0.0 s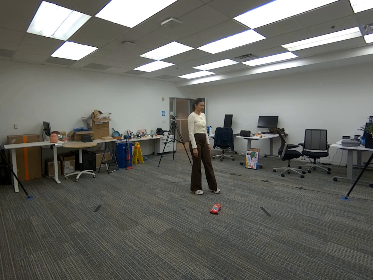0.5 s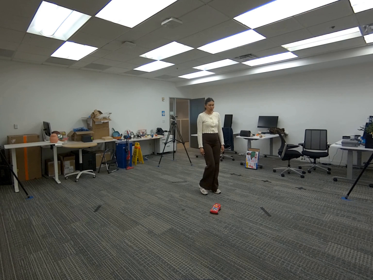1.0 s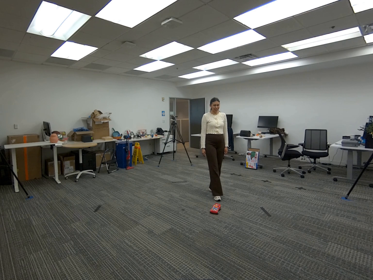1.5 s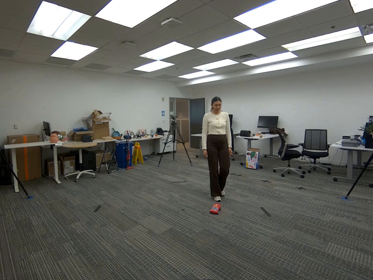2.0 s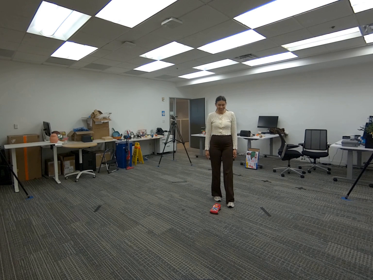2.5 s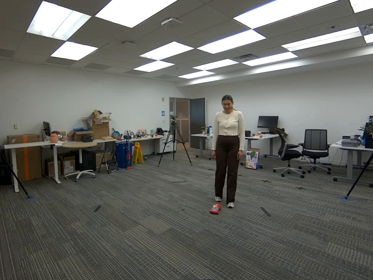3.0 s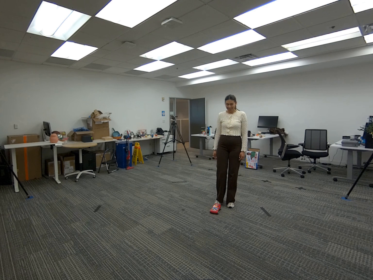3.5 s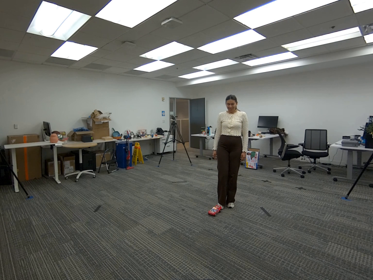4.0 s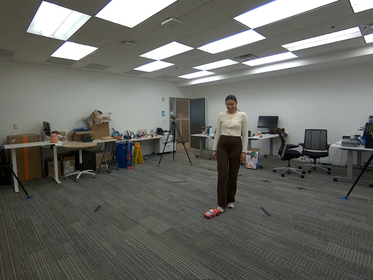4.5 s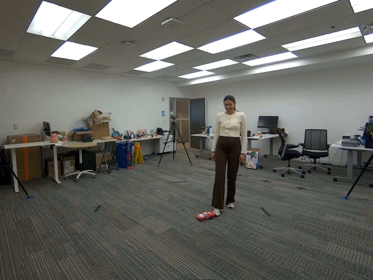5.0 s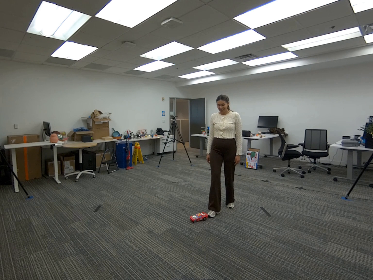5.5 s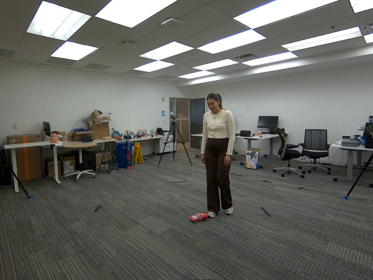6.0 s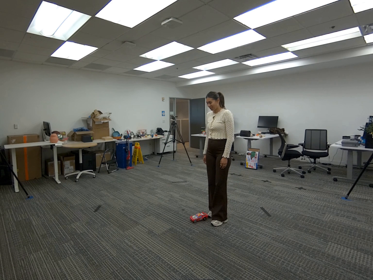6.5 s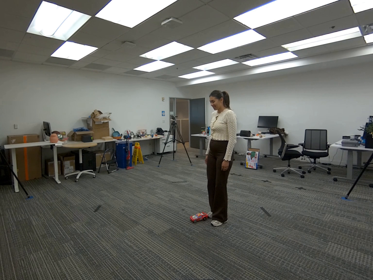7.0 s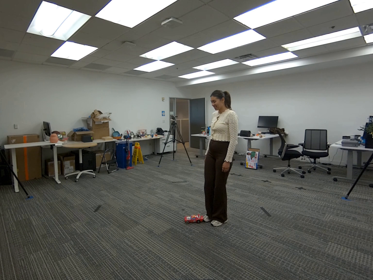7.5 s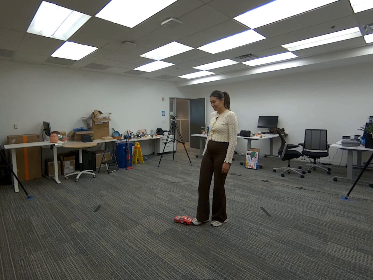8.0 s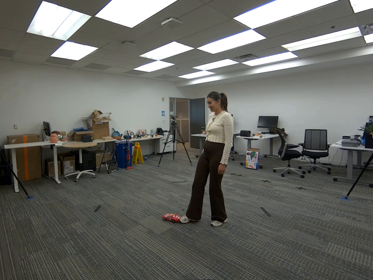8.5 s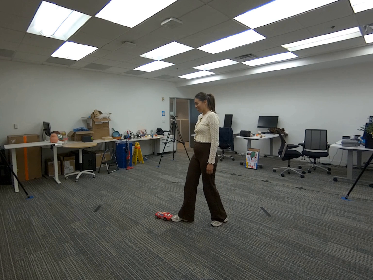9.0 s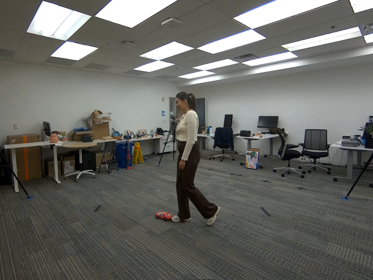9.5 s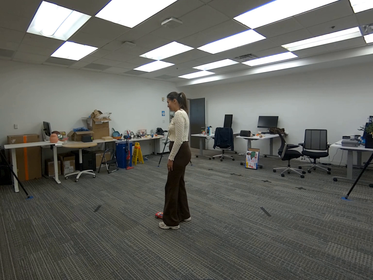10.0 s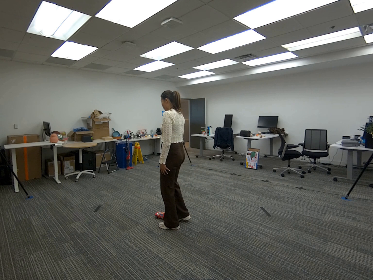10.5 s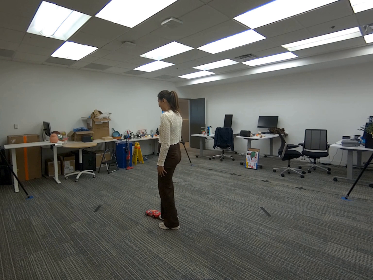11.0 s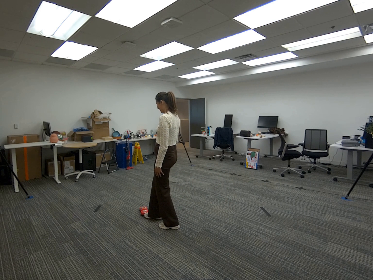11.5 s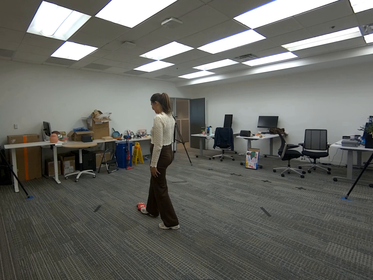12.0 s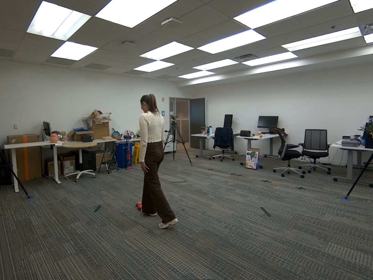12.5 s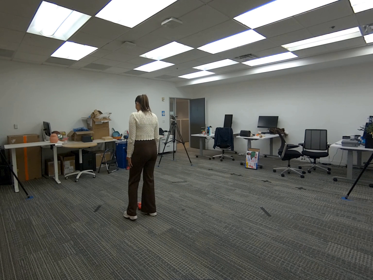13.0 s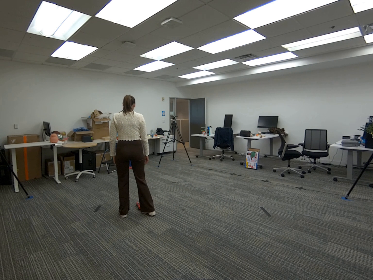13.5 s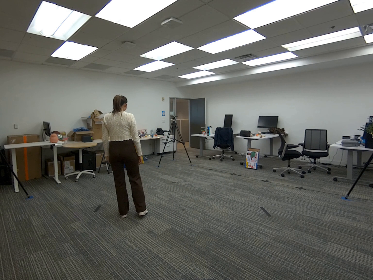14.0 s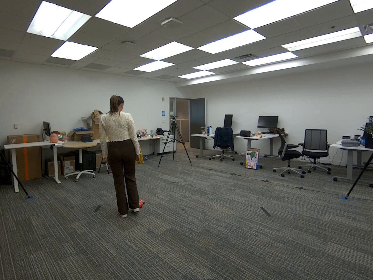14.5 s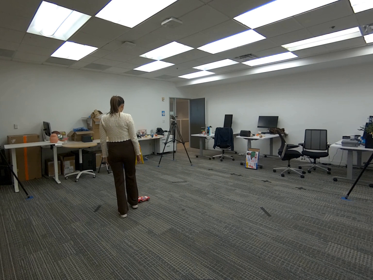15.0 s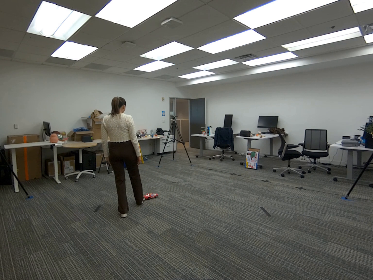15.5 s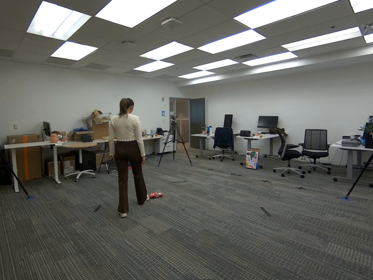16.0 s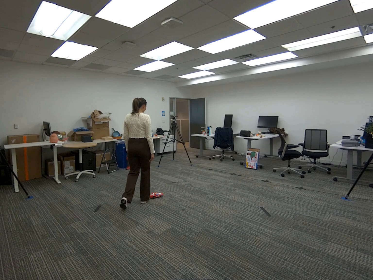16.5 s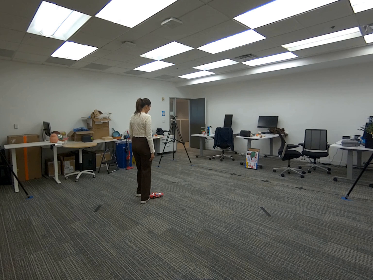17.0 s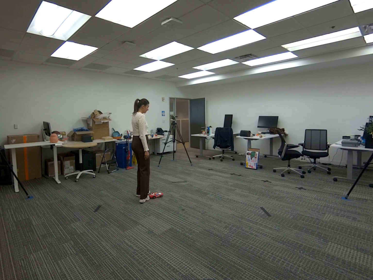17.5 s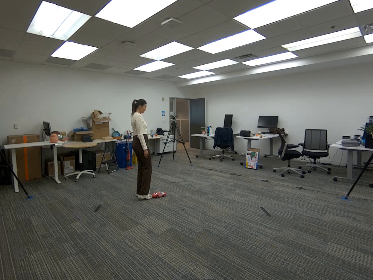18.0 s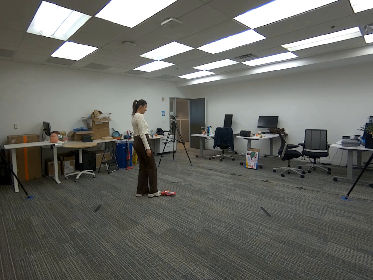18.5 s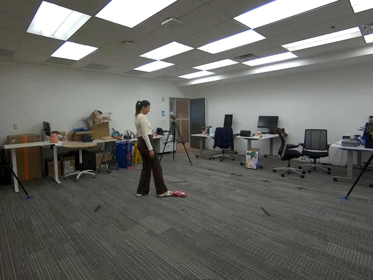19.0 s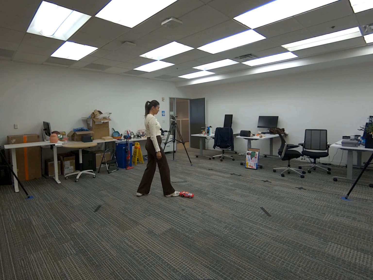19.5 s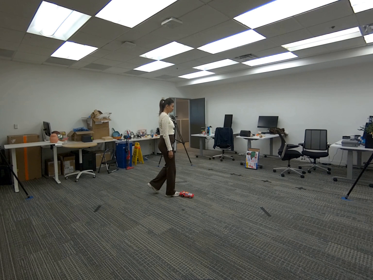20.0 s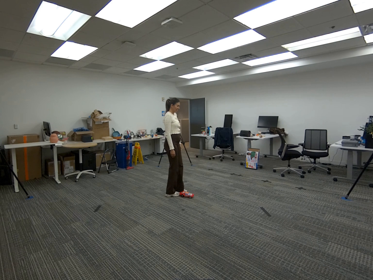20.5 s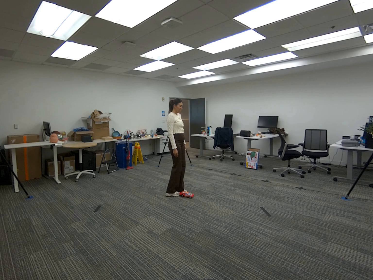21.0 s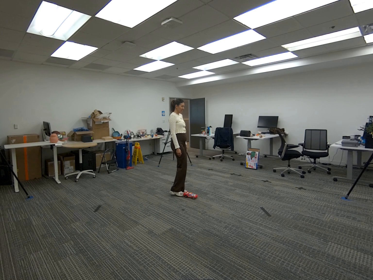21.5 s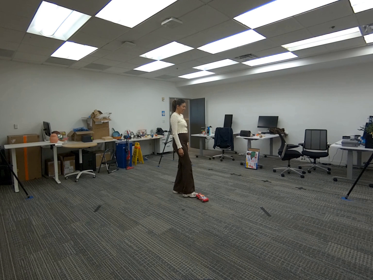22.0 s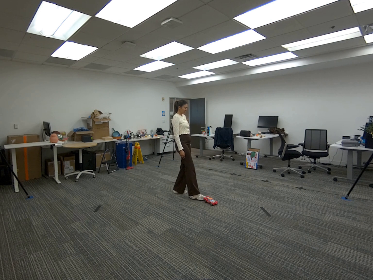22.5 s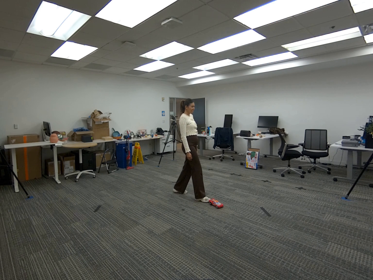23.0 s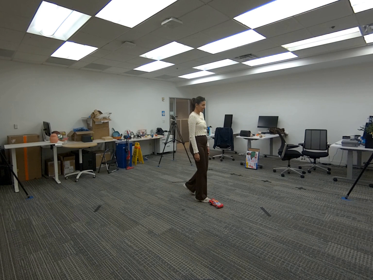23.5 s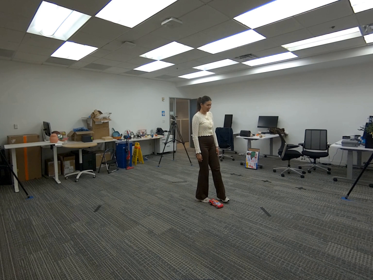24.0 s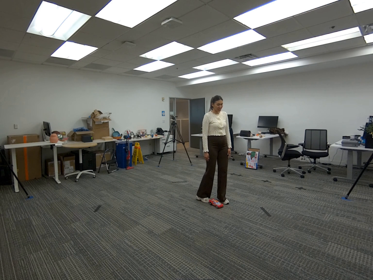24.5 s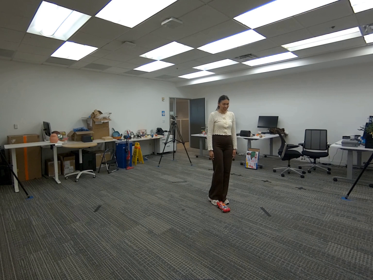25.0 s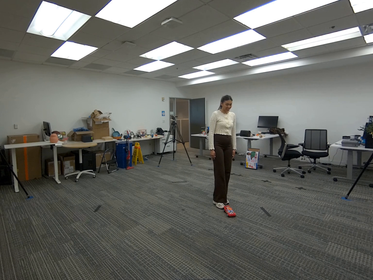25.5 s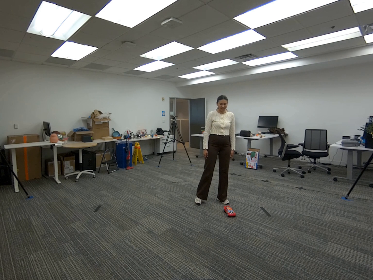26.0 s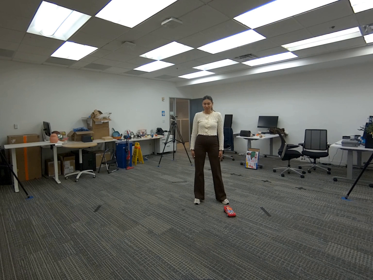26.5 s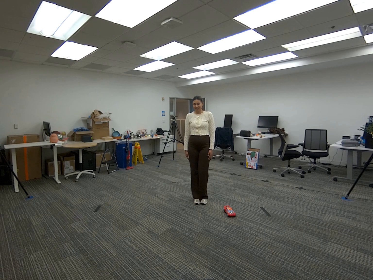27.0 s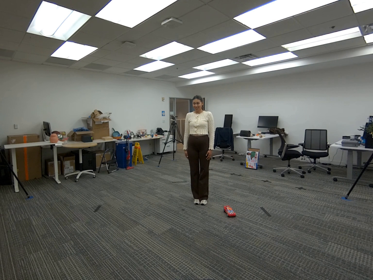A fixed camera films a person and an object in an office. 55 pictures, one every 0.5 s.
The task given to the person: Walk to the toy car on the ground, use your right foot to push the toy car around the bounding area.
